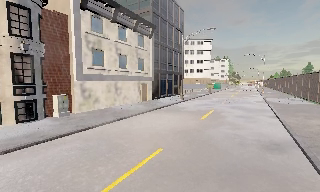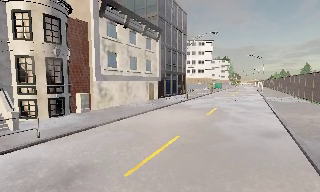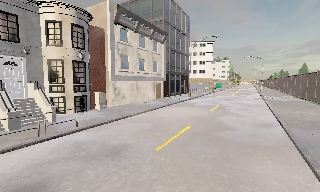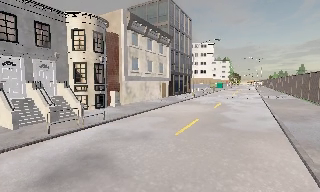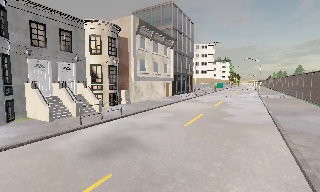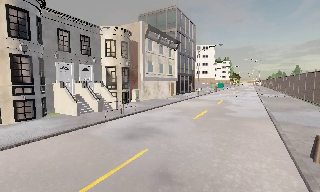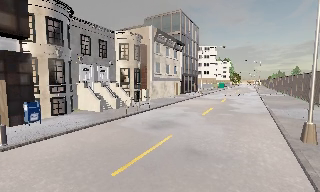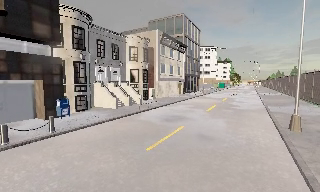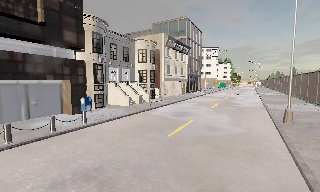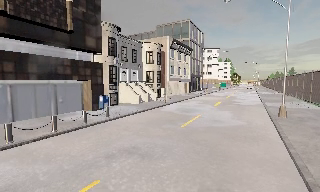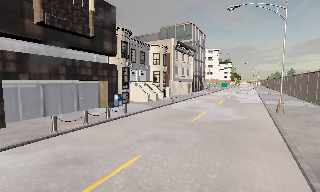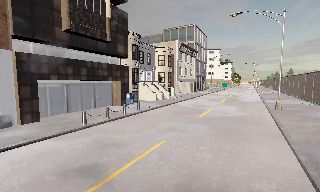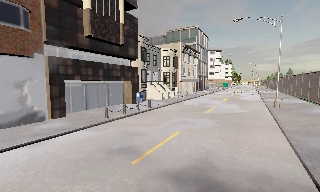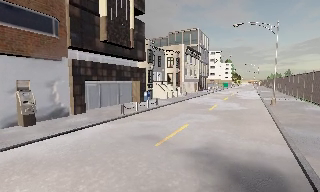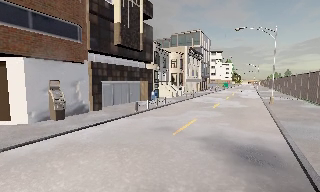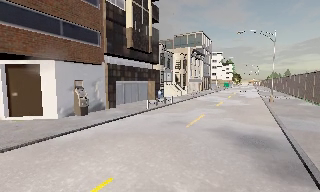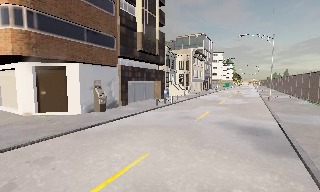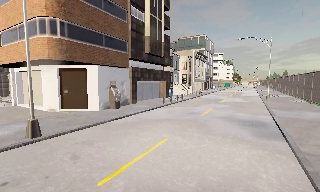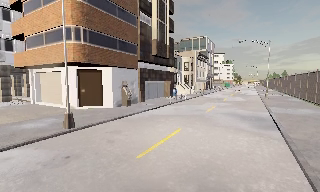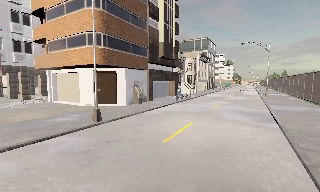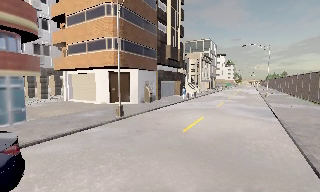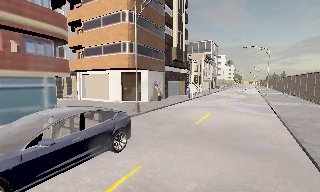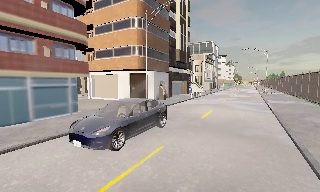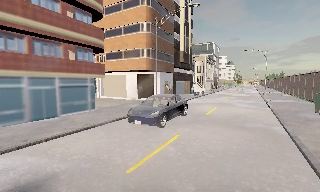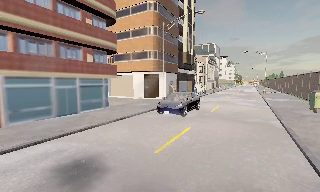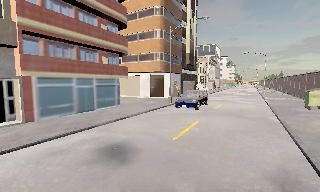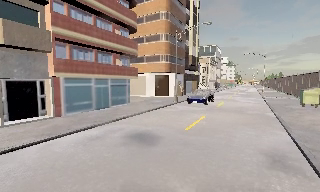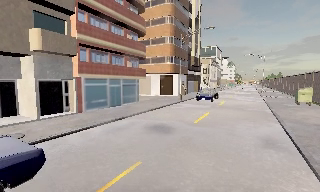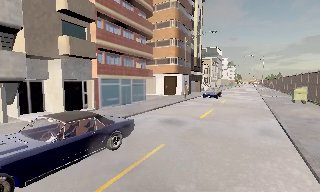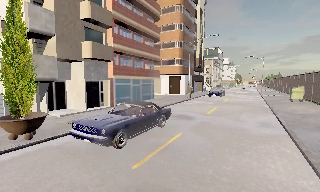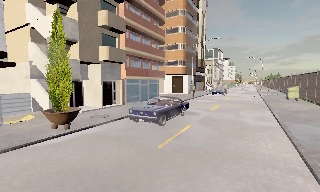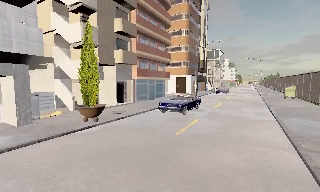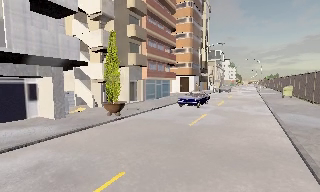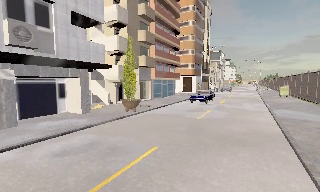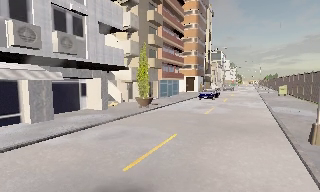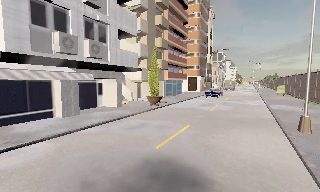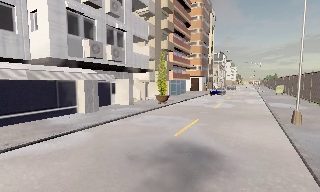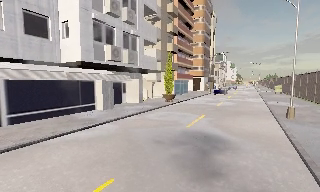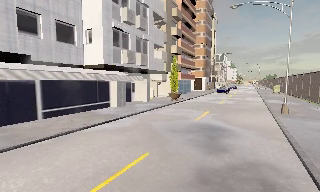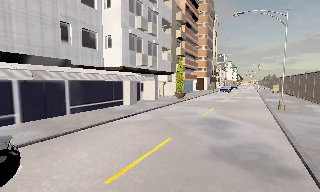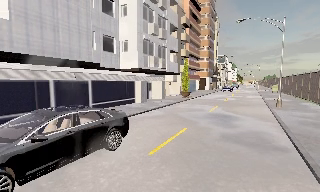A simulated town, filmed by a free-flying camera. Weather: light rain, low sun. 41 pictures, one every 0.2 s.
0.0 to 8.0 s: The camera travels backward and to its left, about 60 m, so what stands in front gets smaller.
The film runs backward here.
